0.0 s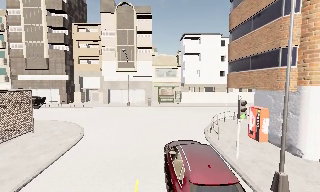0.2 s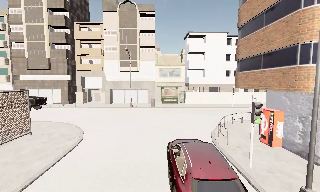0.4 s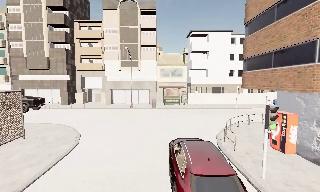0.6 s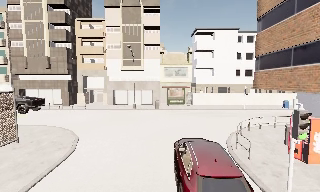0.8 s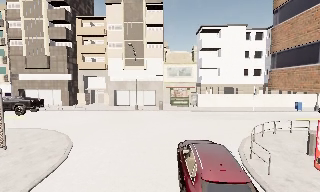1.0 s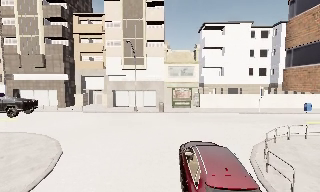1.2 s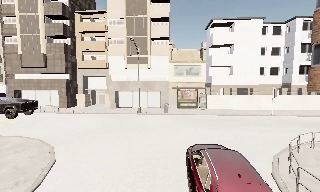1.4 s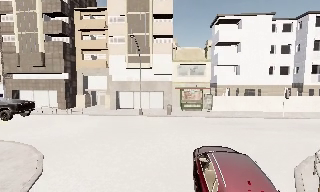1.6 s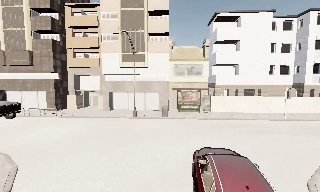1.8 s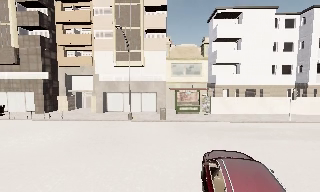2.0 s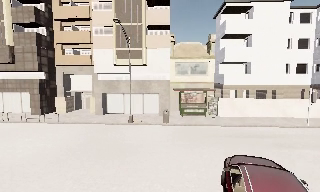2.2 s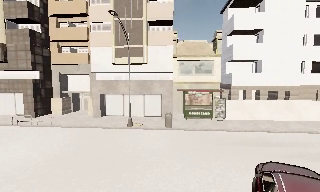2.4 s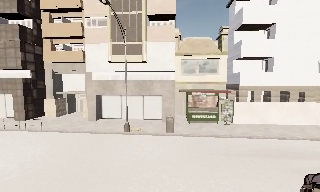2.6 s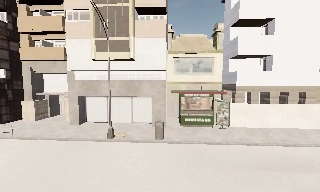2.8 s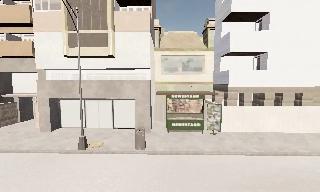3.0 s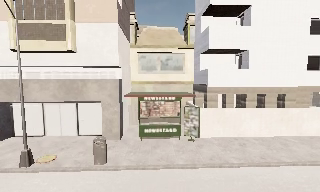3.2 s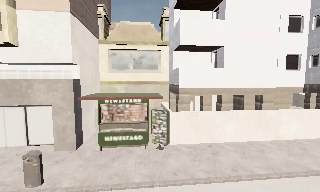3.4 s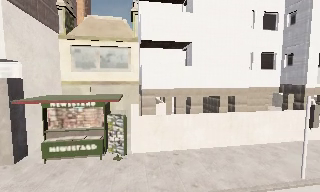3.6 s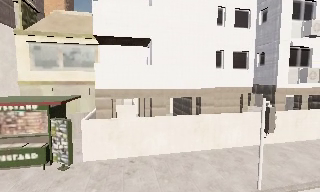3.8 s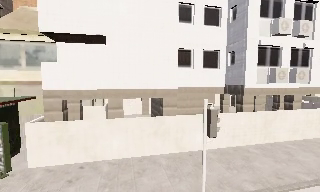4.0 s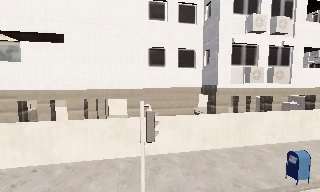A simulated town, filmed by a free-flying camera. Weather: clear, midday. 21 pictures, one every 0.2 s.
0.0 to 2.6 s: The camera travels forward, about 14 m, so what stands in front looms larger.
2.6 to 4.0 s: The scene slides to the left, as the camera pans about 15 degrees to its right. It travels to its right and forward, about 12 m, so close, fixed things drift to the left.
The film runs forward here.
